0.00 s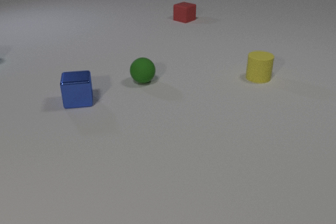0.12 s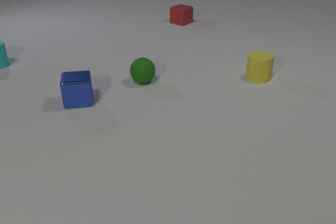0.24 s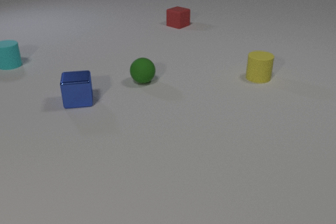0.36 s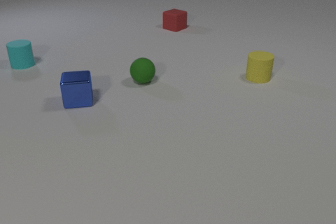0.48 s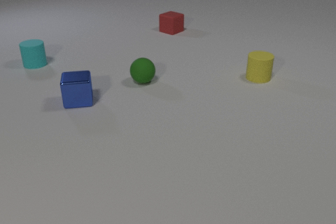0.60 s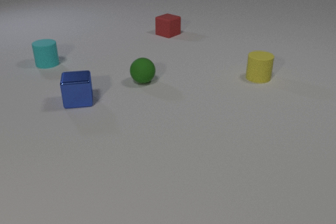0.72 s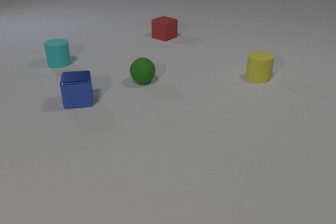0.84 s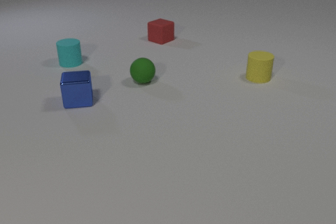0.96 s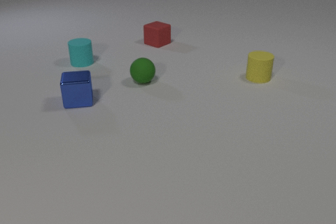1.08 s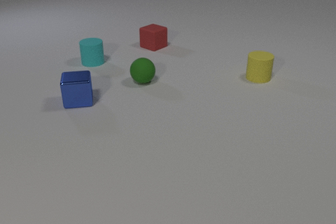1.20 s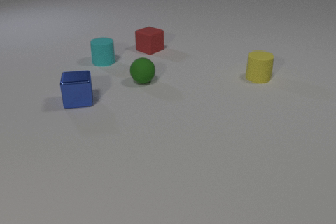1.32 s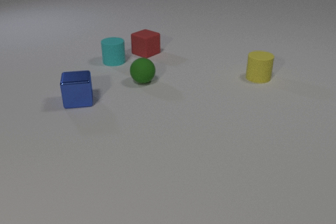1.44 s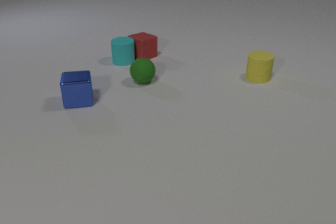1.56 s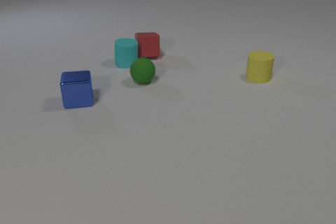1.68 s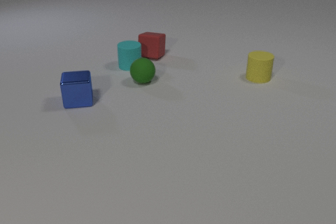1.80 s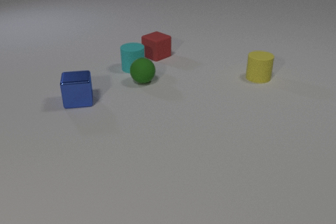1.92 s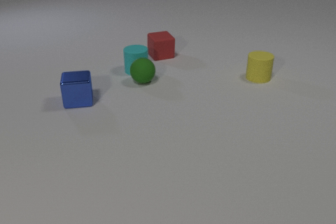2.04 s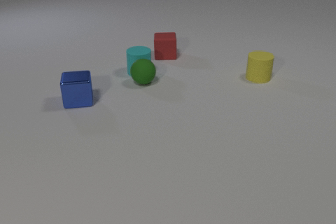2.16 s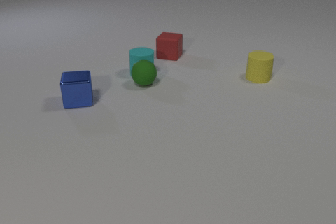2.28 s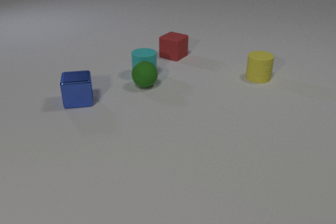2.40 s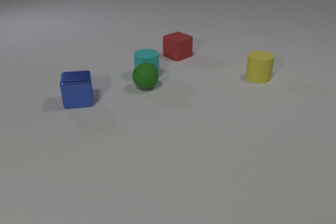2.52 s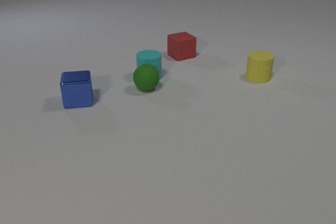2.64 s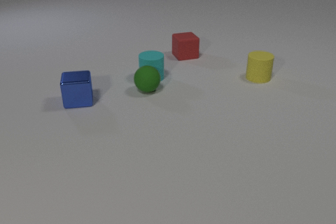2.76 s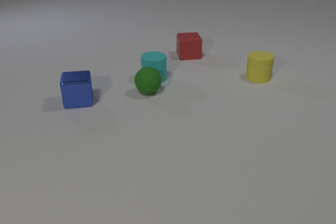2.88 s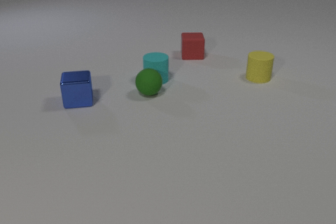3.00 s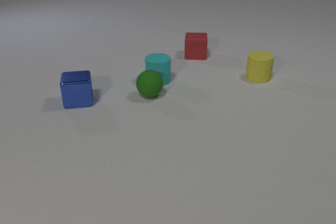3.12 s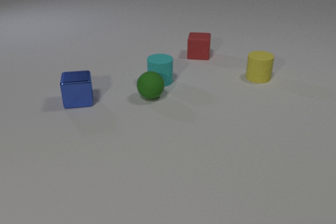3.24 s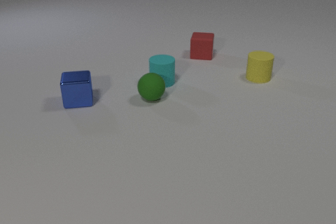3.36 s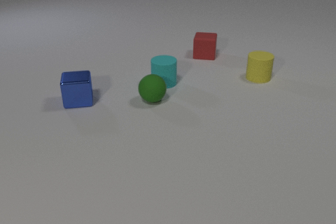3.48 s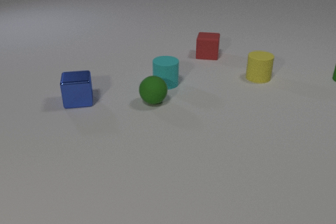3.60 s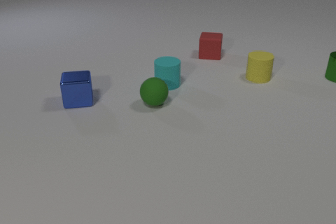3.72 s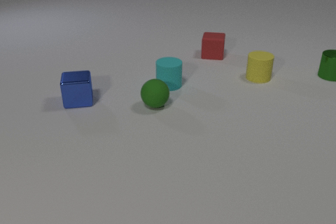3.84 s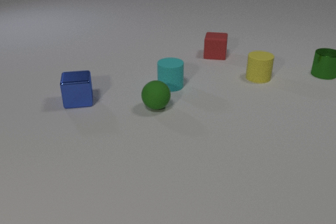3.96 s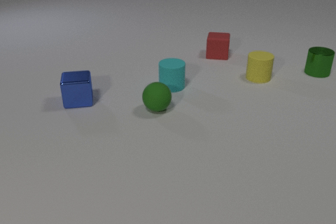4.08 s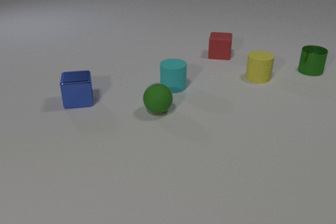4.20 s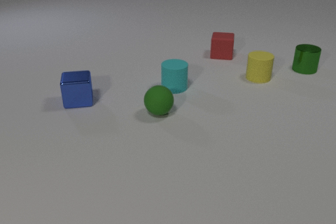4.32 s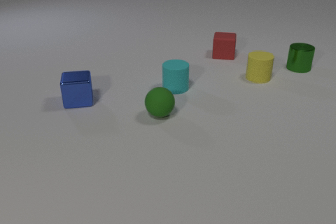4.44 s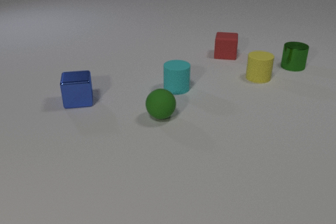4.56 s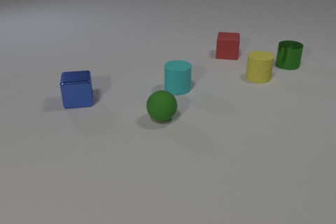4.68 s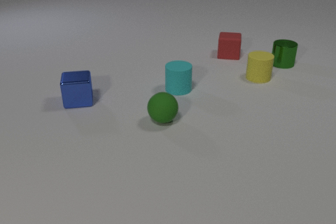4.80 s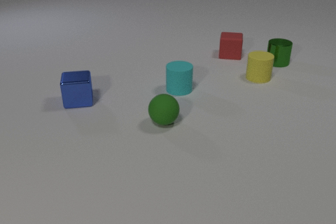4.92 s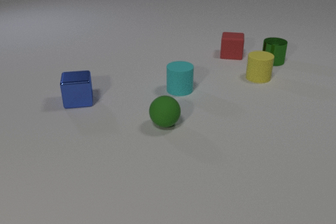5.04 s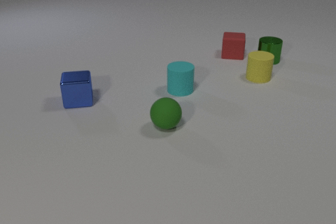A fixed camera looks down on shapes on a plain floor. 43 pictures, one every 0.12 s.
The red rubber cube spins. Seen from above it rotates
clockwise.
The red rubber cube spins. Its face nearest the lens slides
to the left.
0.00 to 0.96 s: The cyan rubber cylinder comes in at the left edge, slides to the right. The red rubber cube slides toward the camera.
0.96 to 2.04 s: The cyan rubber cylinder slides to the right and toward the camera. The red rubber cube slides toward the camera, spins so that its near face slides to the left, clockwise seen from above. The cyan rubber cylinder and the red rubber cube collide. The cyan rubber cylinder and the green rubber sphere collide.
2.04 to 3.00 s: The cyan rubber cylinder slides toward the camera and to the right. The red rubber cube slides to the right, spins so that its near face slides to the left, clockwise seen from above. The green rubber sphere rolls toward the camera.
3.00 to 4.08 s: The cyan rubber cylinder slides to the right and toward the camera. The red rubber cube slides to the right. The green rubber sphere rolls toward the camera. The green metal cylinder comes in at the right edge, slides to the left.
4.08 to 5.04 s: The cyan rubber cylinder slides to the right and toward the camera. The red rubber cube slides to the right. The green rubber sphere rolls toward the camera. The green metal cylinder slides to the left.
What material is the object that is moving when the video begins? rubber.
How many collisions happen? 2.
What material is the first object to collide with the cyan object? rubber.
